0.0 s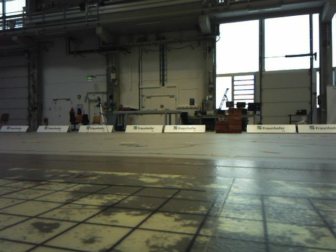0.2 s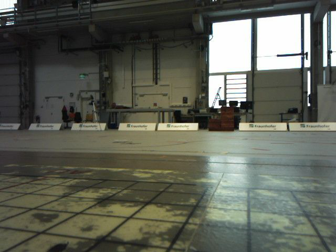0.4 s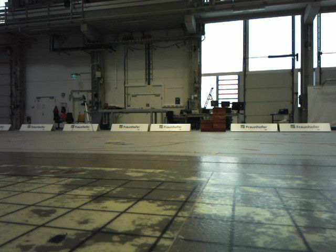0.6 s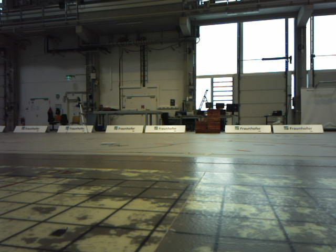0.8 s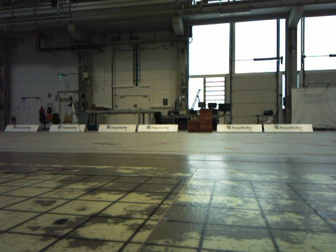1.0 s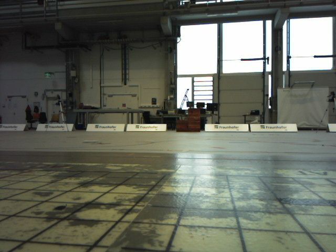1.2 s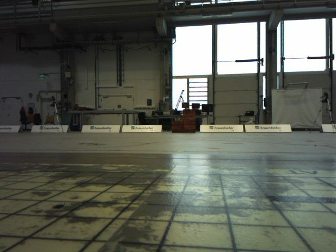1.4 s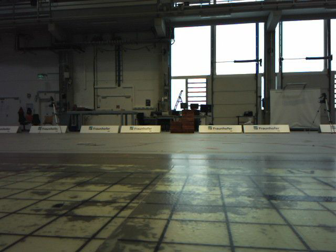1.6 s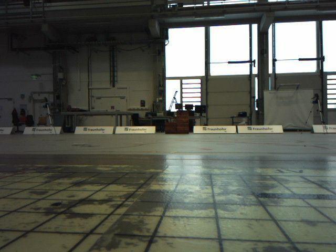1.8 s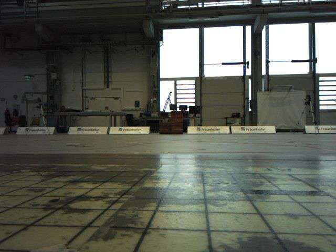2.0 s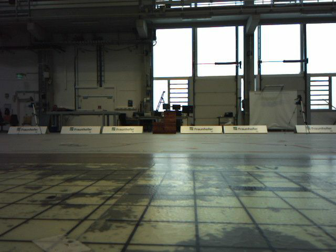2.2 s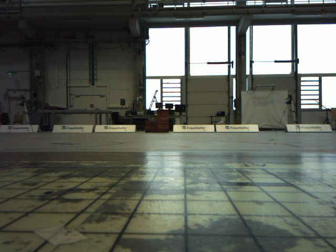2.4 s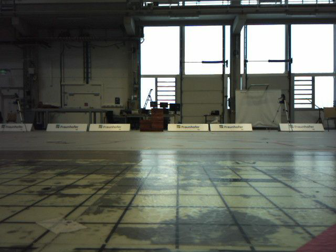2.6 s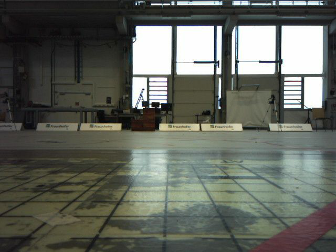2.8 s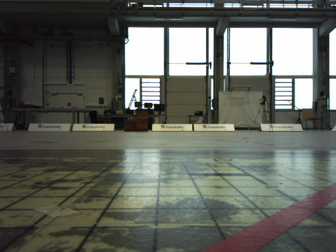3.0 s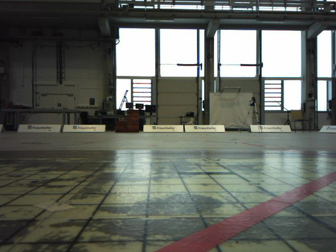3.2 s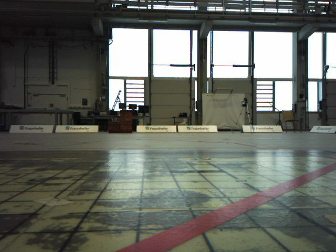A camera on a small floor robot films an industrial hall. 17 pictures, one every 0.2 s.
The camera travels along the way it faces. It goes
backward.
0.0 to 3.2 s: The camera pans to its right, which is clockwise from overhead, by about 20 degrees. It travels backward, about 0.6 m, so what stands in front gets smaller.
The film runs backward here.
